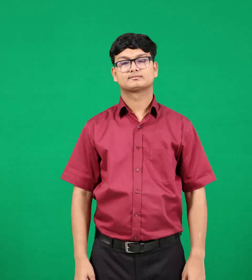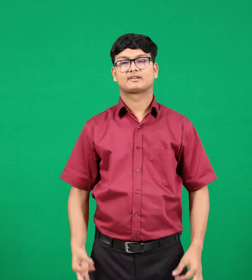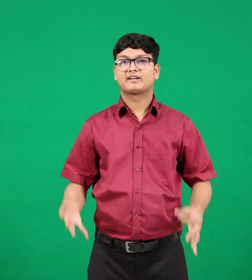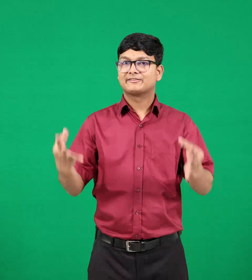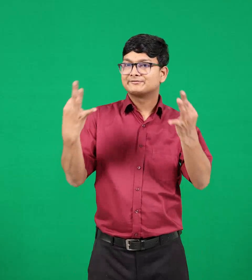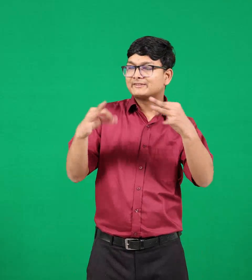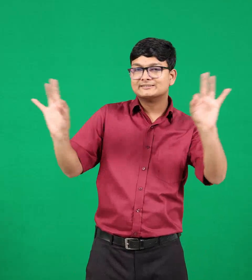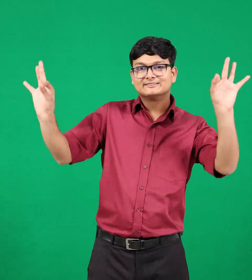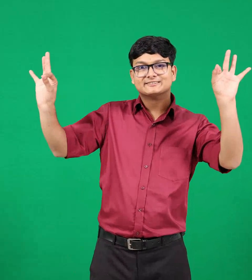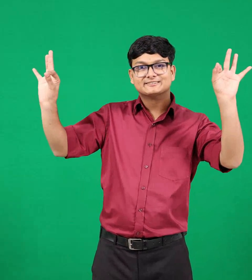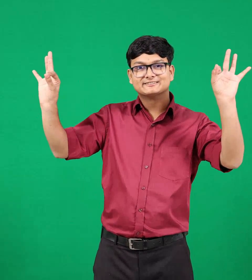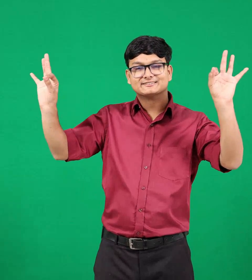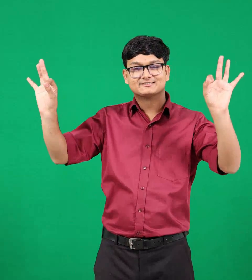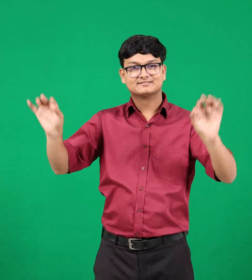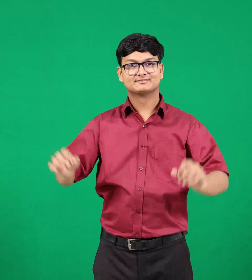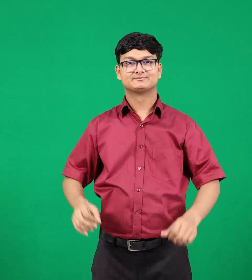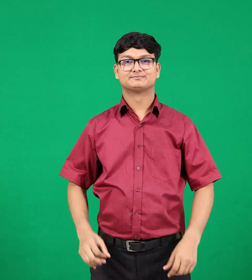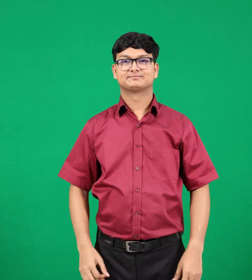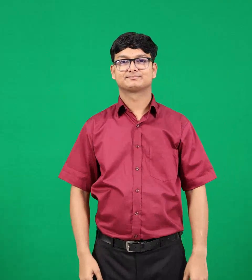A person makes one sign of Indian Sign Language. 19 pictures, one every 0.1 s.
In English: free
